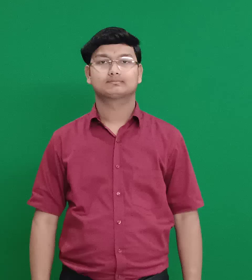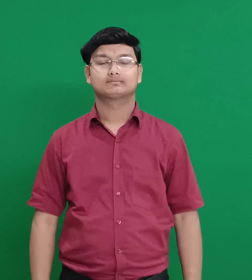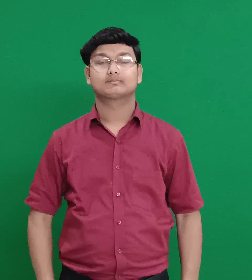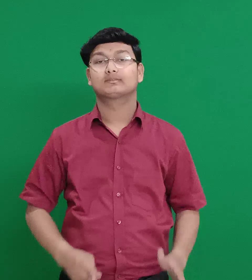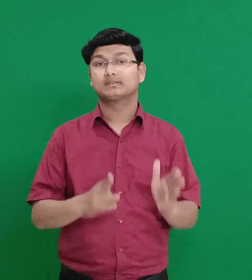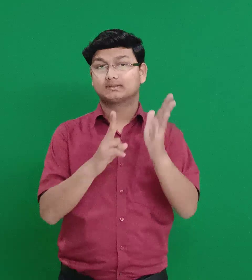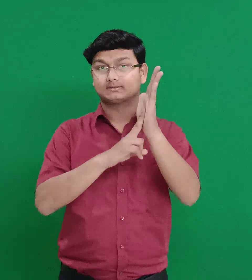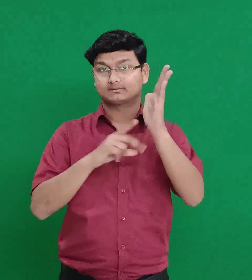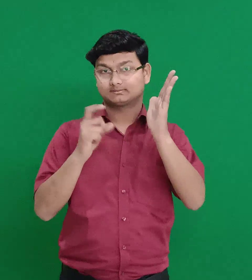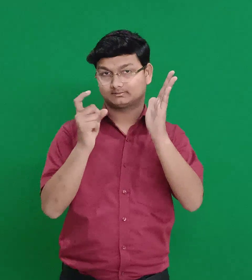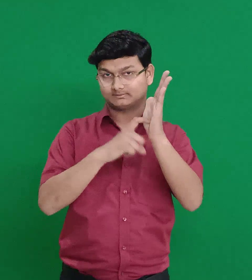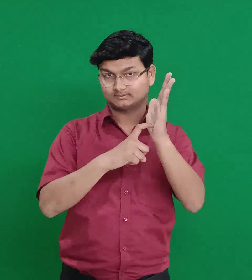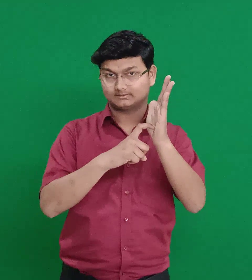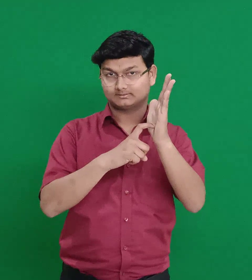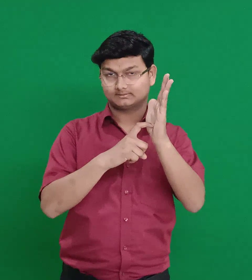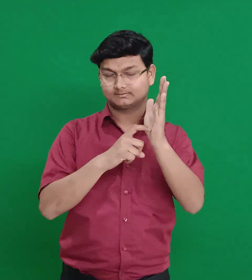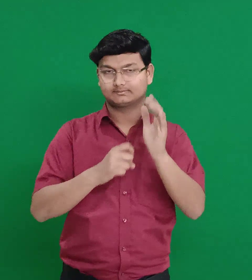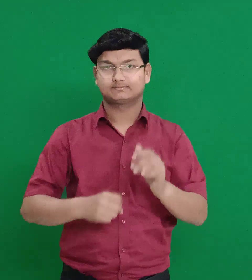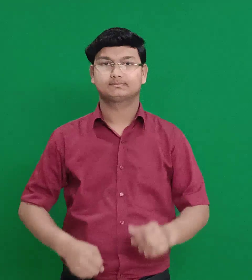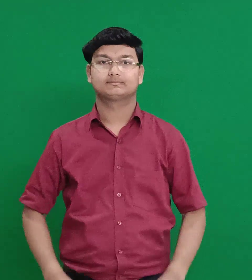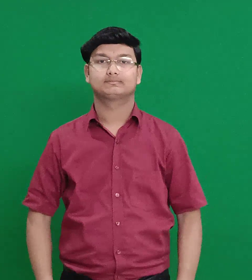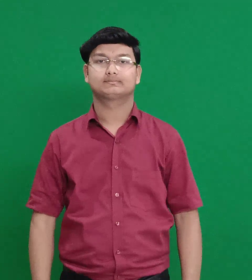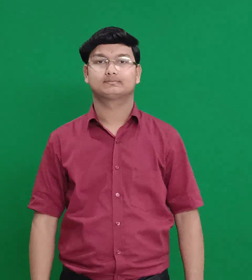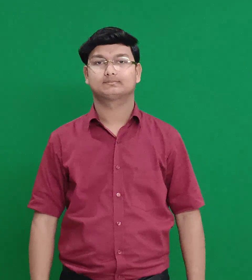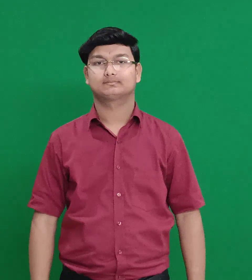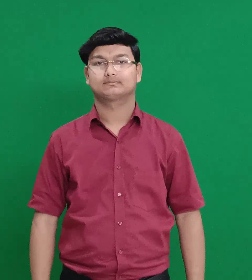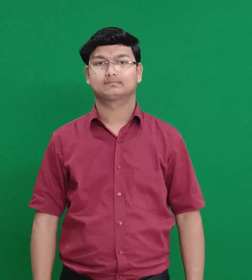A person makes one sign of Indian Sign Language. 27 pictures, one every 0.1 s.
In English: nicodemus
